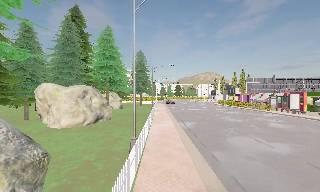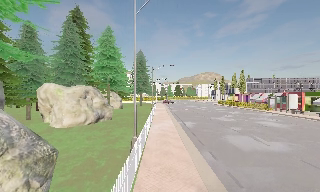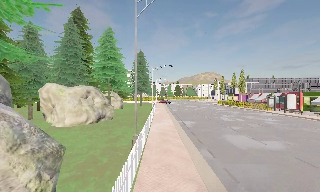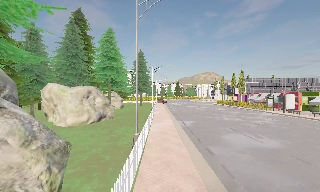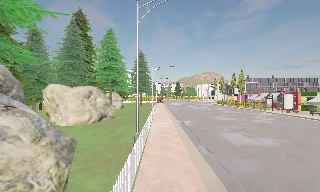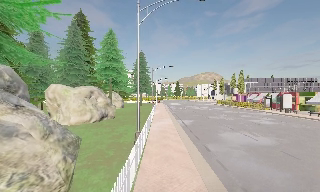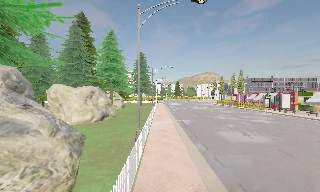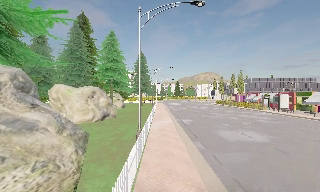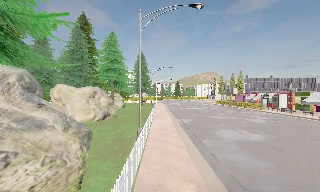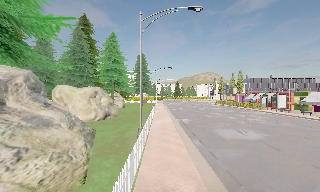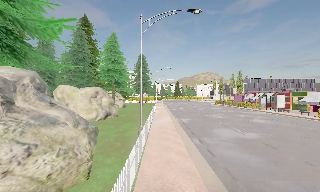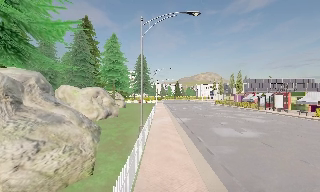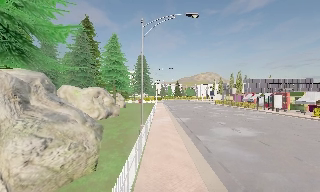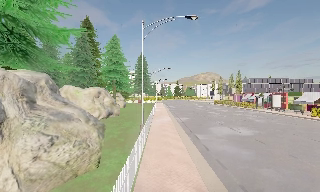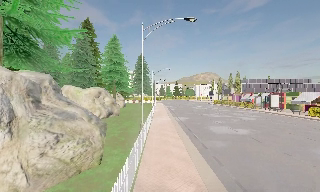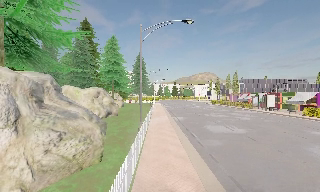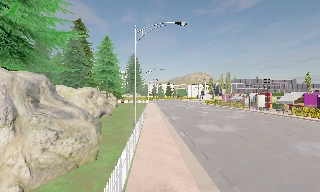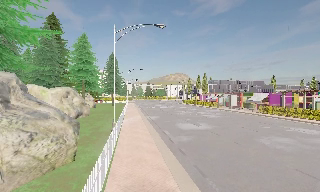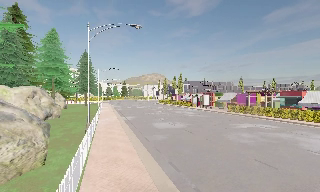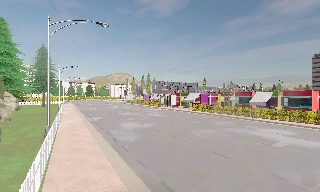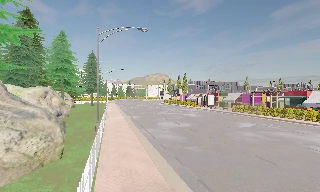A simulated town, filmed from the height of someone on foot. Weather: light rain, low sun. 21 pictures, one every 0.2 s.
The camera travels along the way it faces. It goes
backward.
0.0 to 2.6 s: The camera travels backward, about 3.5 m, so what stands in front gets smaller.
2.6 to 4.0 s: The camera pans to its right, which is clockwise from overhead, by about 15 degrees. It travels backward, about 2 m, so what stands in front gets smaller.
The film runs backward here.
